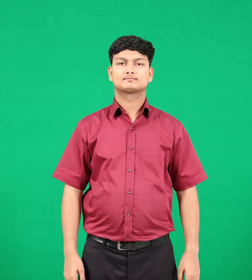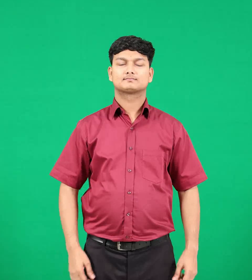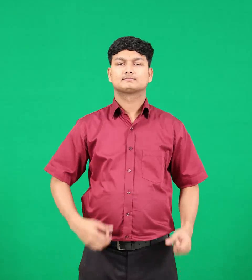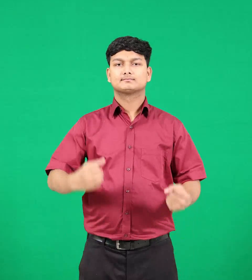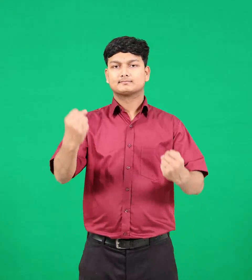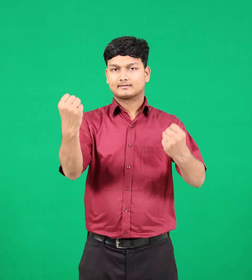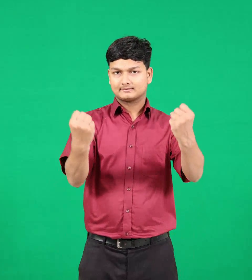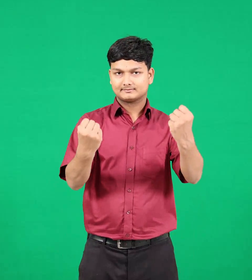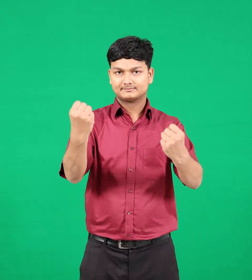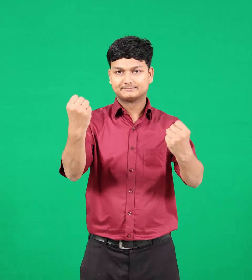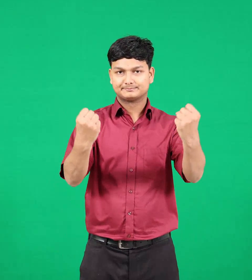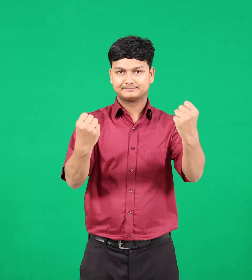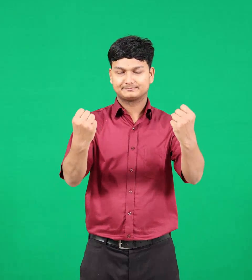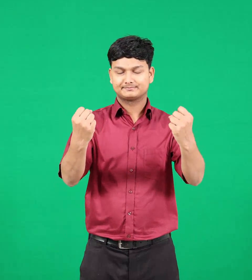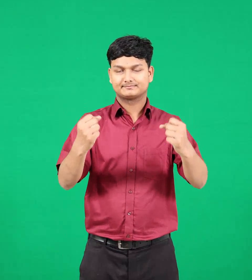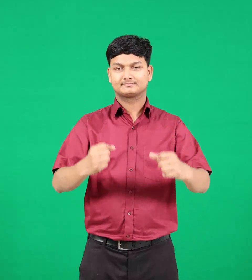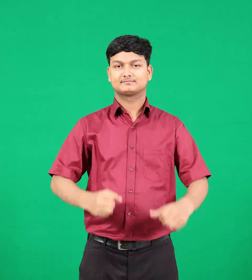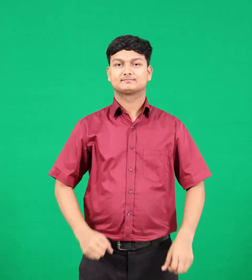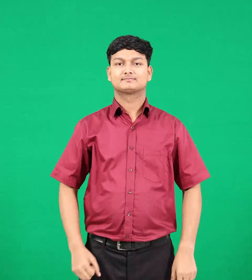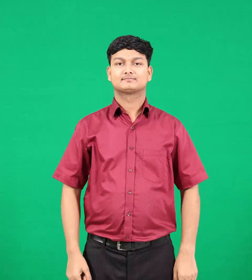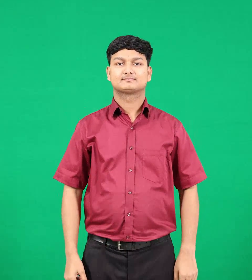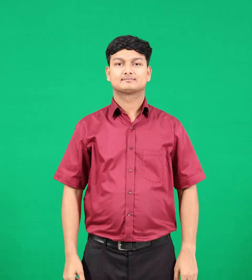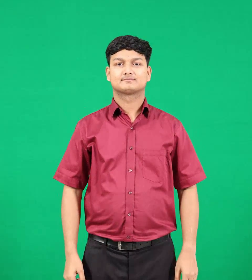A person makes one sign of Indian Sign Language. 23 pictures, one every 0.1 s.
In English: drive
